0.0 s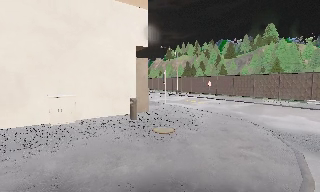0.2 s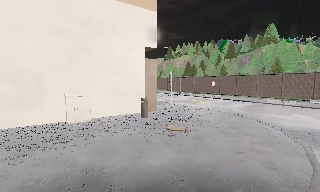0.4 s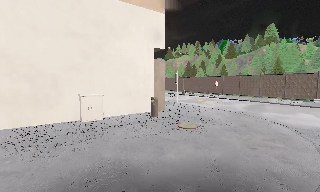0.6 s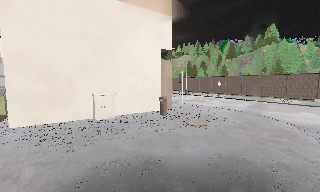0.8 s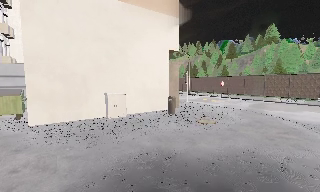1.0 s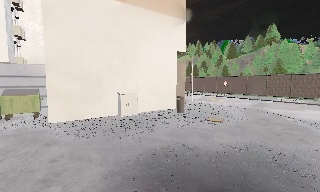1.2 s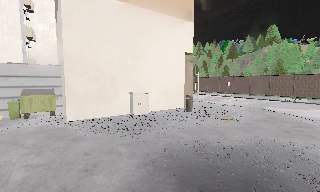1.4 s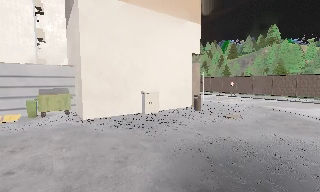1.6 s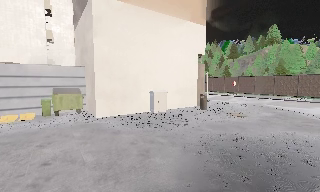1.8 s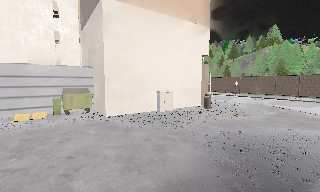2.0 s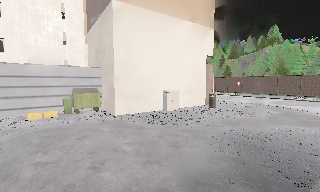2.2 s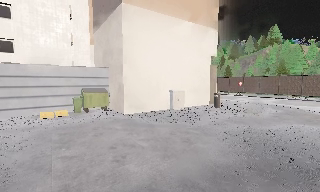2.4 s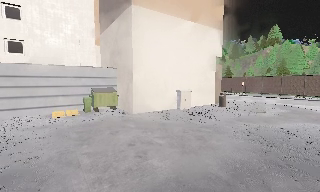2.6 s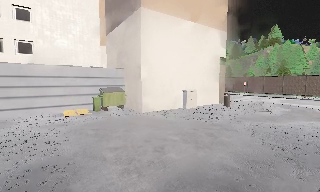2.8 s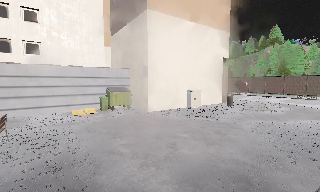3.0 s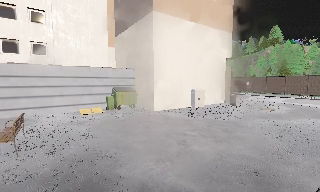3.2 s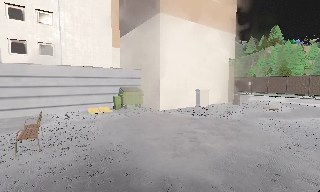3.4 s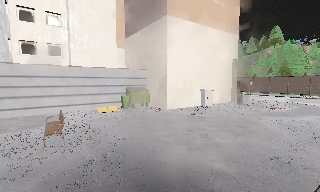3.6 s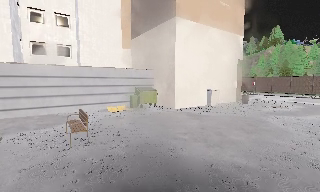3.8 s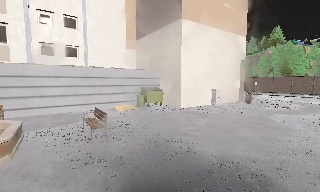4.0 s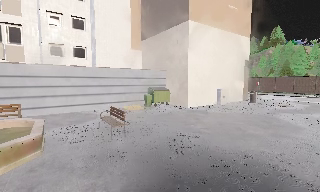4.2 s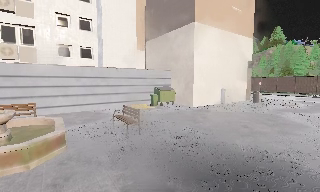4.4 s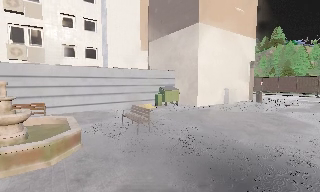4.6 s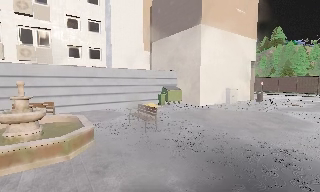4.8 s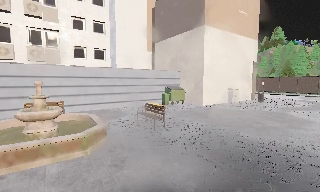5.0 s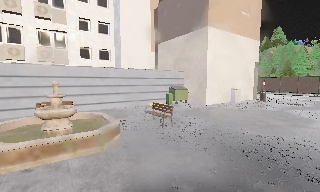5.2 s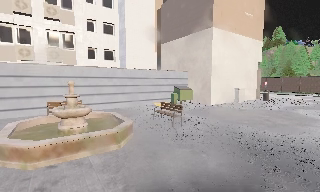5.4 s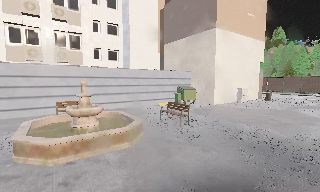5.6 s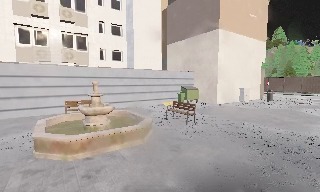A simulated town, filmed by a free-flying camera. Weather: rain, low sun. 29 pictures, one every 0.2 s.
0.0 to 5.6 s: The camera travels to its left and backward, about 17 m, so close, fixed things drift to the right.
The film runs forward here.
